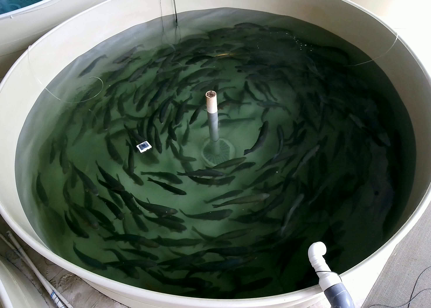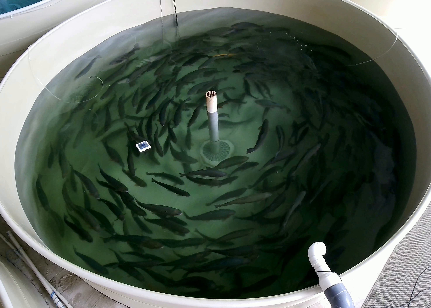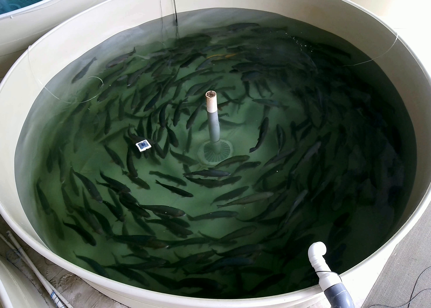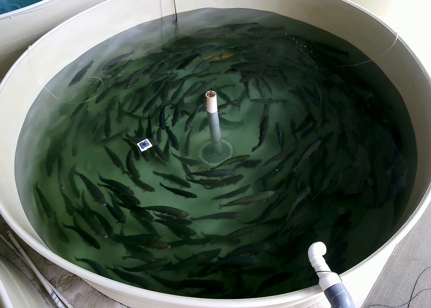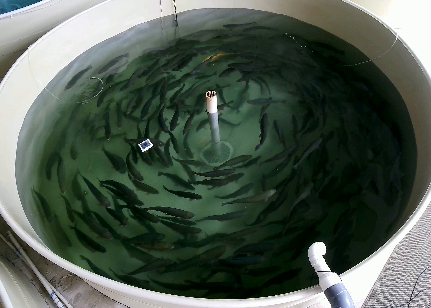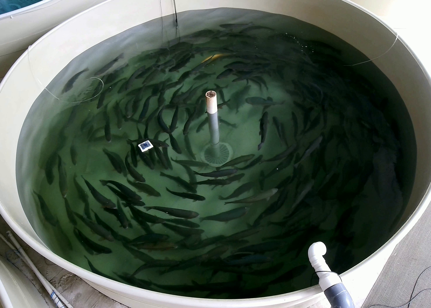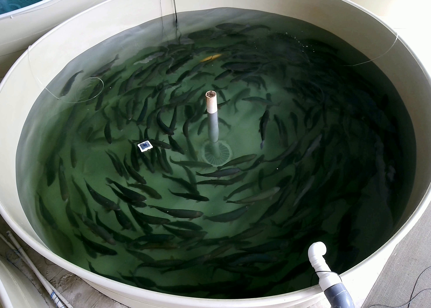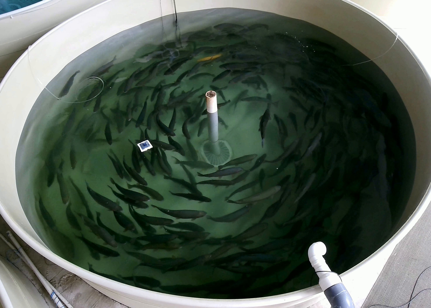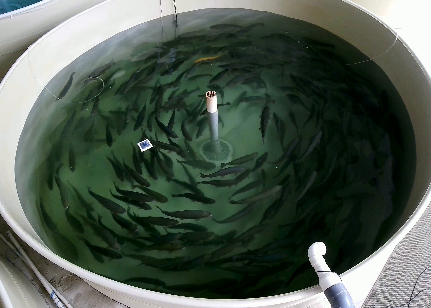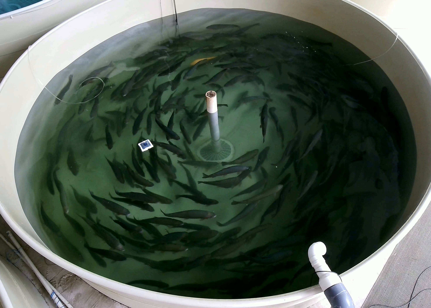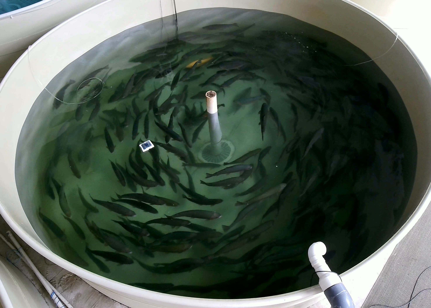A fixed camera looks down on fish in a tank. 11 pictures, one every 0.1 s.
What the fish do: Normal cruising.
